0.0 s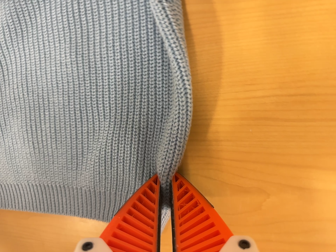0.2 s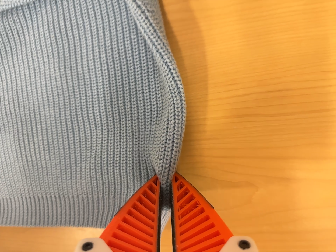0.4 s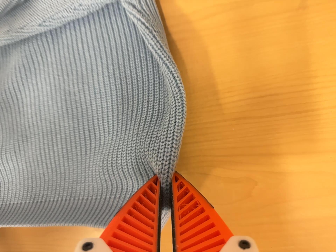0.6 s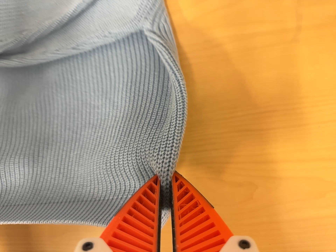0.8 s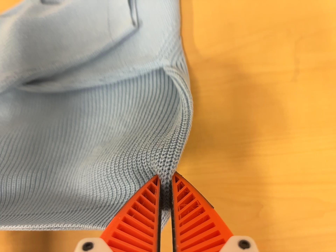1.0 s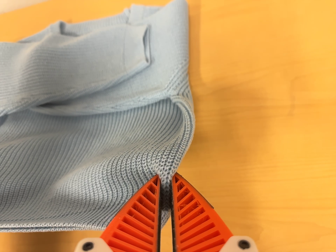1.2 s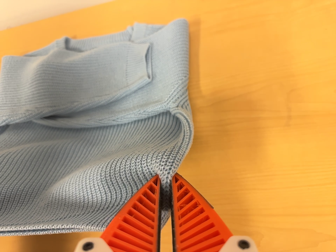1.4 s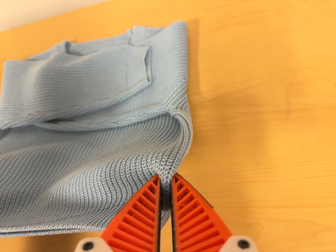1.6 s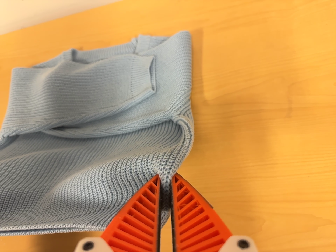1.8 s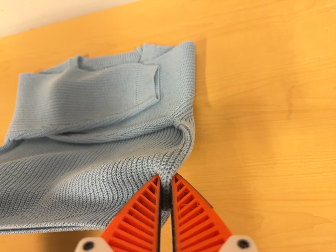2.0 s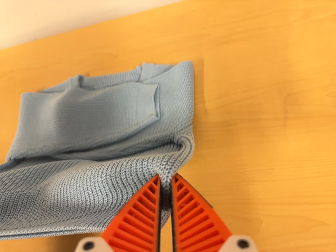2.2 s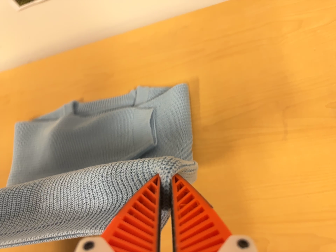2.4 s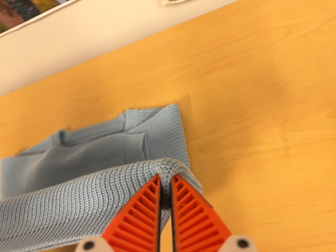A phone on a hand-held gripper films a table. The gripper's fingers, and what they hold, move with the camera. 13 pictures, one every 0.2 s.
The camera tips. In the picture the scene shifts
downward.
0.0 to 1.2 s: The camera travels backward and to its left, about 18 cm, so what stands in front gets smaller. Its aim tips toward the top of its view by about 30 degrees, and the scene shifts downward.
1.2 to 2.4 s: The camera travels toward the top of its view, about 5 cm, so close, fixed things drift downward. It rolls about its line of sight by about 10 degrees, and the scene rotates counterclockwise.
The film runs forward here.
